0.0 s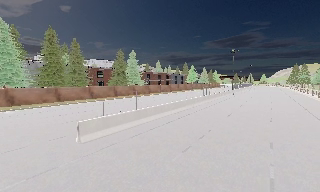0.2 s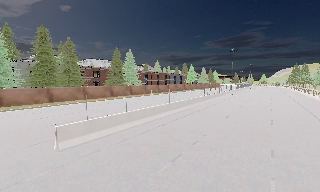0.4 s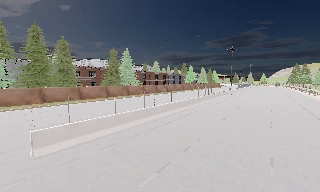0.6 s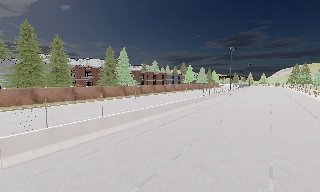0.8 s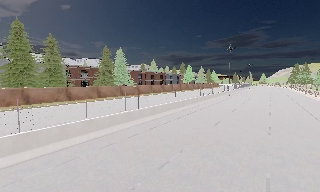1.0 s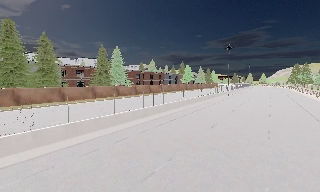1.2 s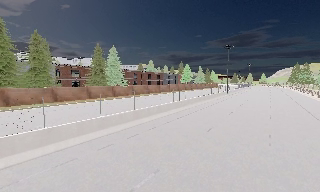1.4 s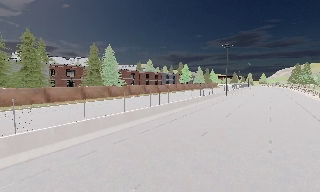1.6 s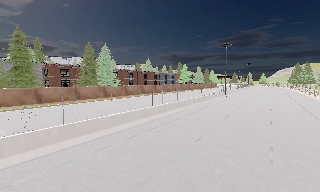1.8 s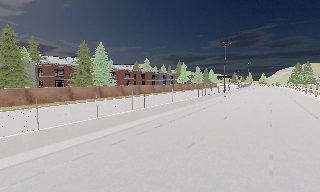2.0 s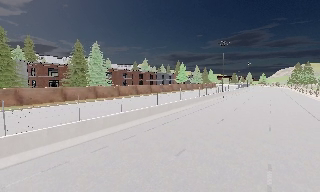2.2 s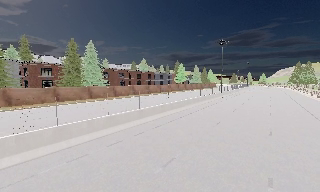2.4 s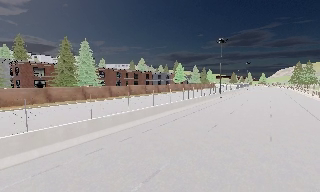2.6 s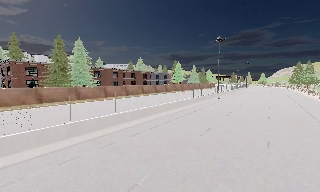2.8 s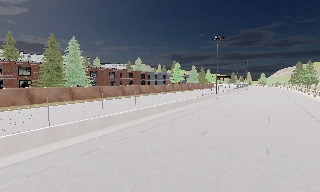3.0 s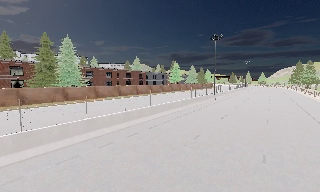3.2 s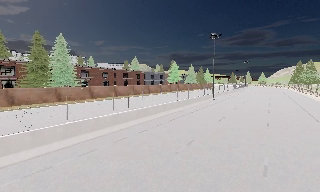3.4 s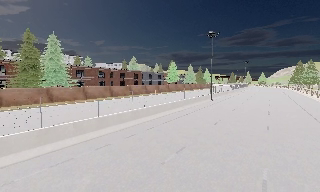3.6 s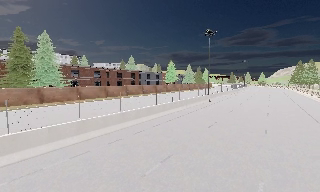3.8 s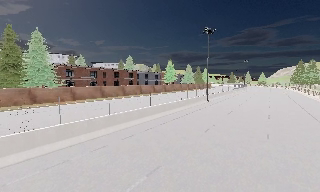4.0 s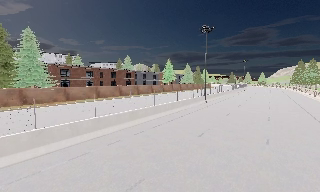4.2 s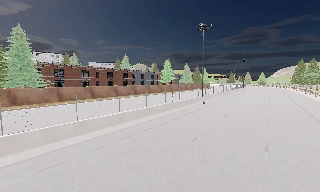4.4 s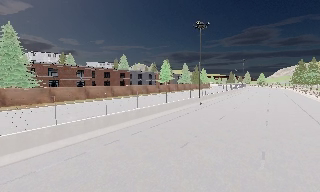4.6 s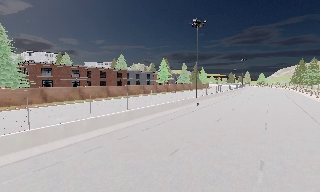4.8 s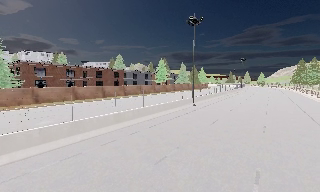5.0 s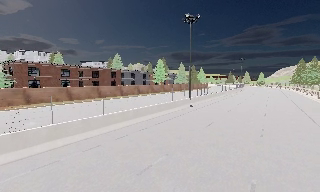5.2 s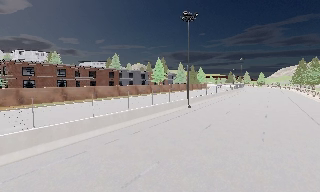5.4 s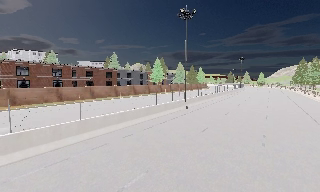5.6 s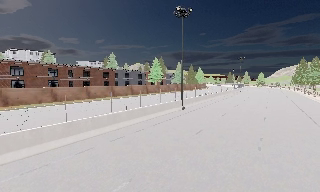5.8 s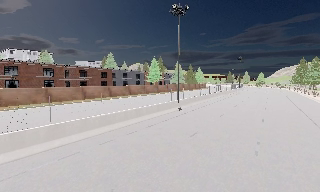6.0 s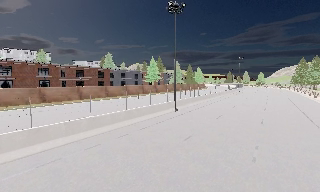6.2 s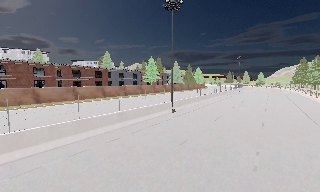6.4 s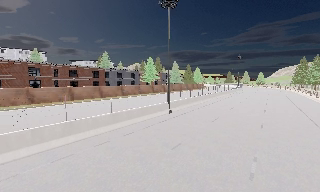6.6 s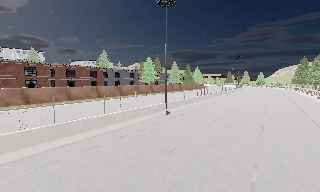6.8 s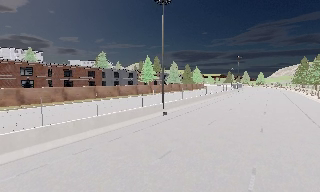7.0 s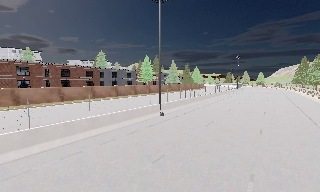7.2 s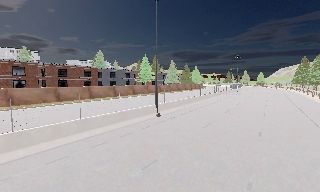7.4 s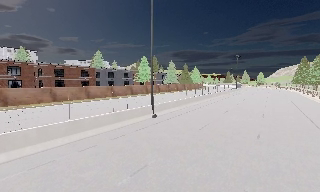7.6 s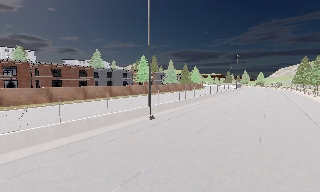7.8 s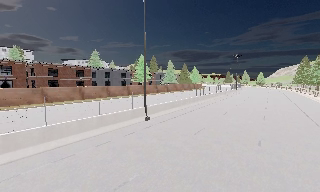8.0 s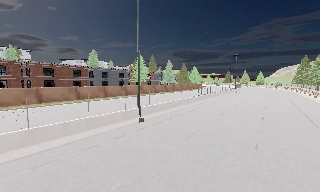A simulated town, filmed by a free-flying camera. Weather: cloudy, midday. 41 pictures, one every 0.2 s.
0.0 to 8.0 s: The camera travels forward and to its right, about 35 m, so what stands in front looms larger. It loses speed.
The film runs forward here.
